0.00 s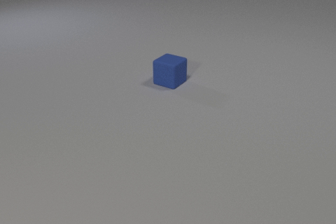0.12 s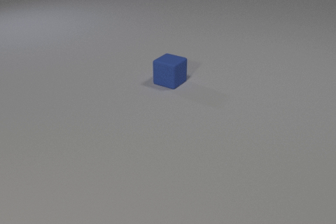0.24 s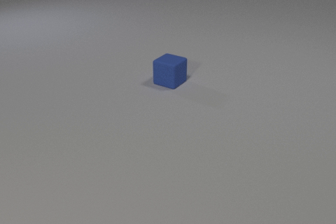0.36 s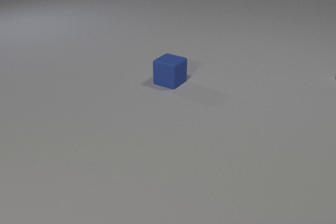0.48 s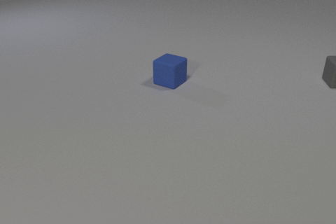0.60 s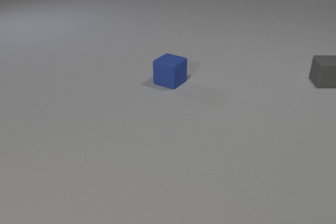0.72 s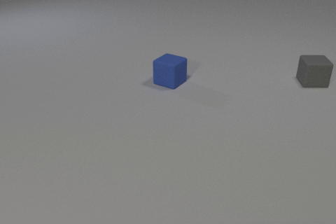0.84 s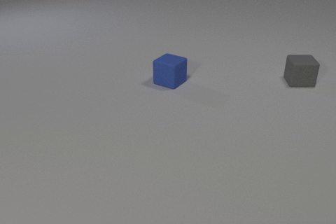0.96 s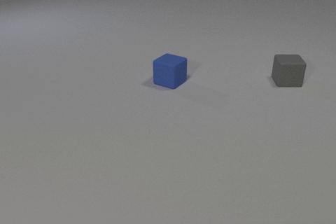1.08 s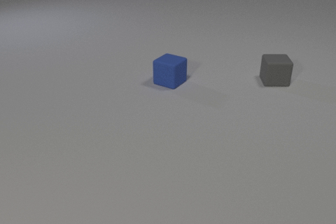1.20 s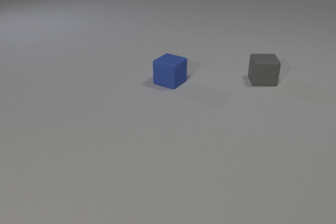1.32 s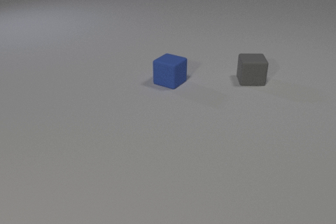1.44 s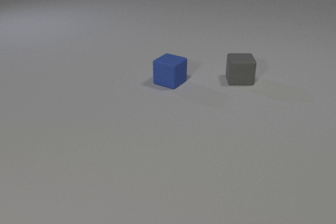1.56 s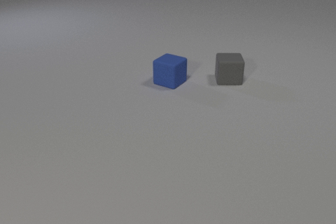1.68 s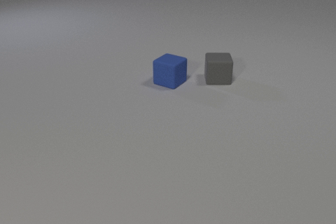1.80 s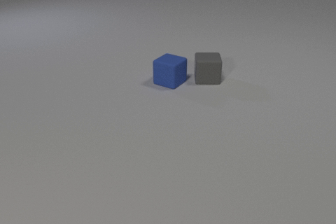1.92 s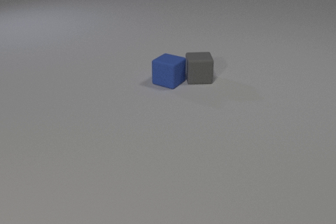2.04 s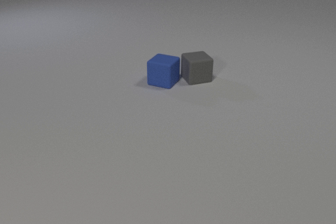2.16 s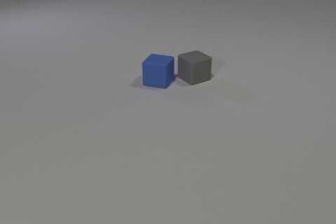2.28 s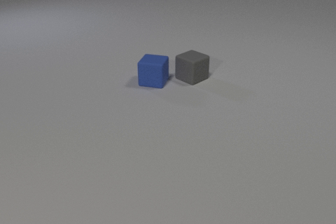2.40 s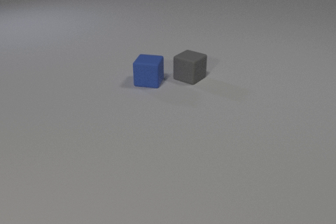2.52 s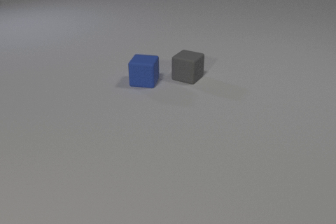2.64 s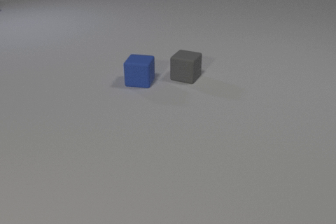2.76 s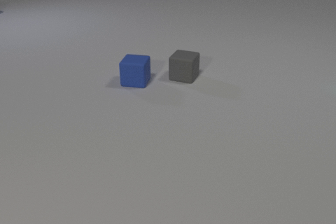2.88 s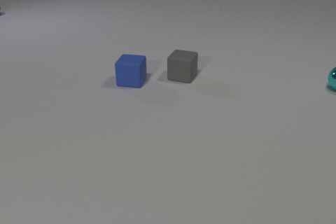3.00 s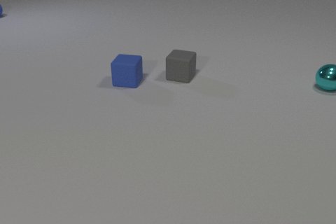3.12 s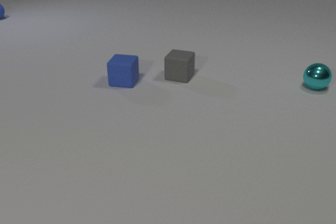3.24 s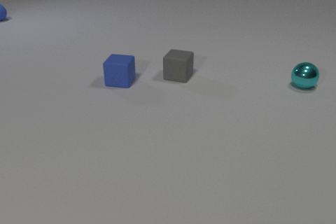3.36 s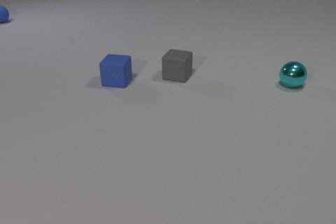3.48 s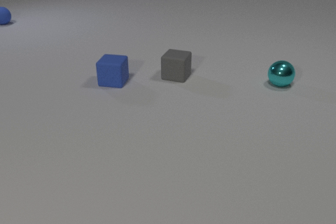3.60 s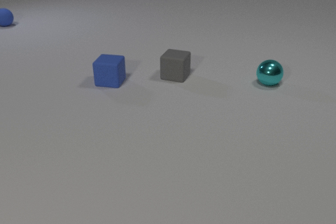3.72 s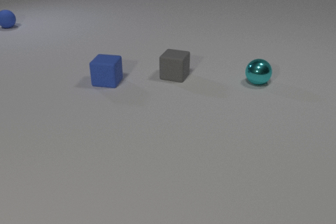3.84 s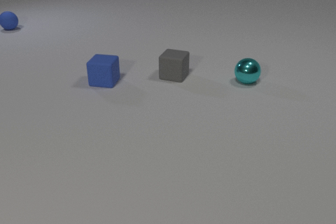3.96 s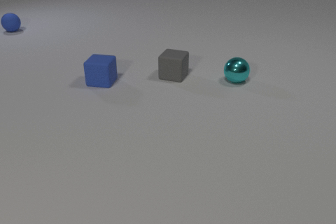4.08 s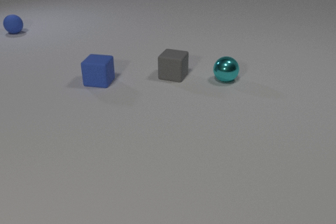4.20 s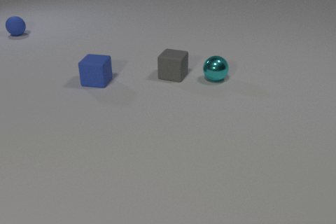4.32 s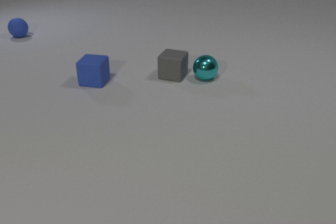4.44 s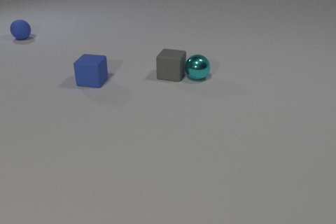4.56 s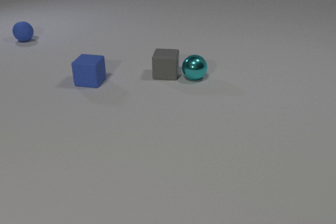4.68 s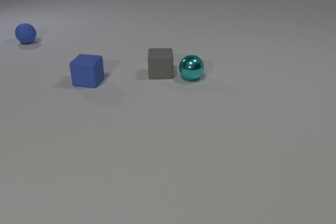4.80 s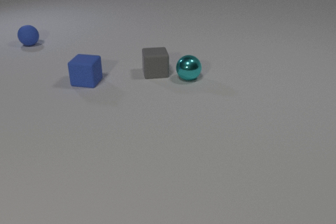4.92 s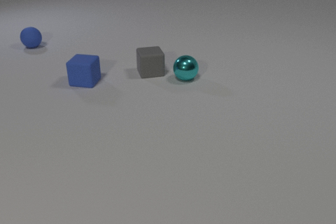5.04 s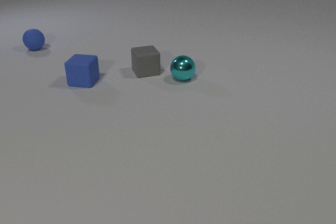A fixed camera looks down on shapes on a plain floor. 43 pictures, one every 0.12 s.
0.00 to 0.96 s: The gray rubber cube comes in at the right edge, slides to the left.
0.96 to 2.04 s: The gray rubber cube slides to the left. The blue rubber cube slides to the left. The gray rubber cube and the blue rubber cube collide.
2.04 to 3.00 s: The gray rubber cube slides to the left, spins counterclockwise seen from above by about 45 degrees, its near face sliding to the right. The blue rubber cube slides to the left. The cyan metal sphere comes in at the right edge, rolls to the left. The blue rubber sphere comes in at the left edge, rolls toward the camera.
3.00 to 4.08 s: The gray rubber cube slides to the left. The blue rubber cube slides to the left. The cyan metal sphere rolls to the left. The blue rubber sphere rolls toward the camera.
4.08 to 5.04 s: The gray rubber cube slides to the left, spins counterclockwise seen from above by about 30 degrees, its near face sliding to the right. The blue rubber cube slides to the left. The cyan metal sphere rolls to the left. The blue rubber sphere rolls toward the camera. The gray rubber cube and the cyan metal sphere collide.
How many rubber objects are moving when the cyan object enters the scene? 2.
Are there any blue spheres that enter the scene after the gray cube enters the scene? yes.
How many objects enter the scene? 3.
